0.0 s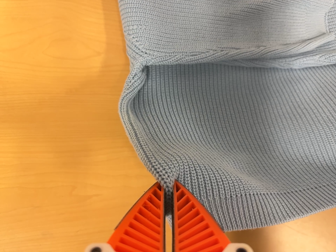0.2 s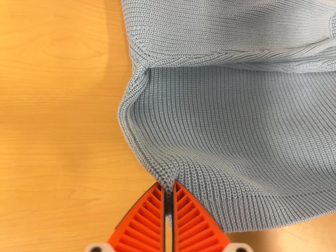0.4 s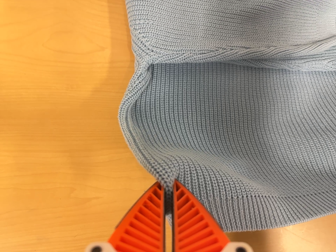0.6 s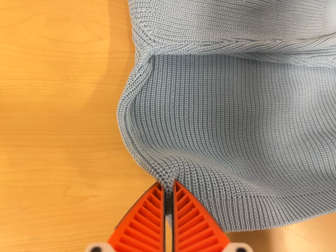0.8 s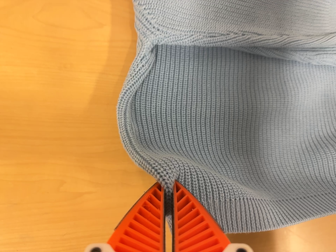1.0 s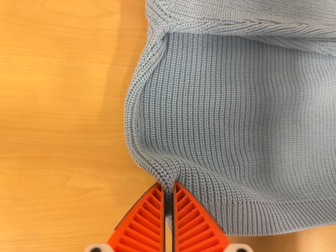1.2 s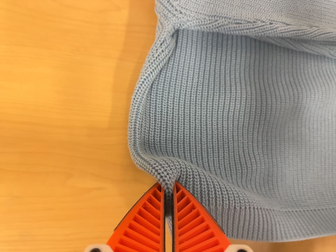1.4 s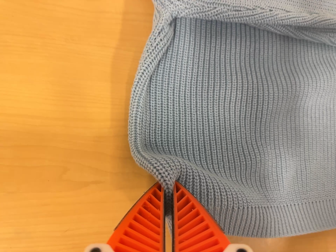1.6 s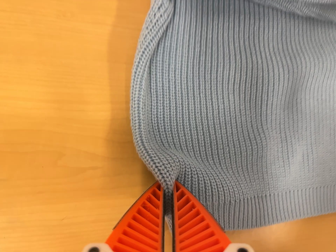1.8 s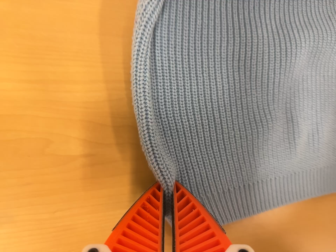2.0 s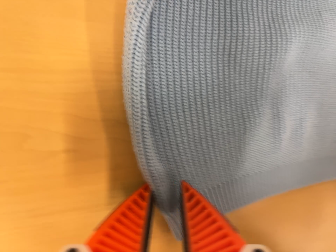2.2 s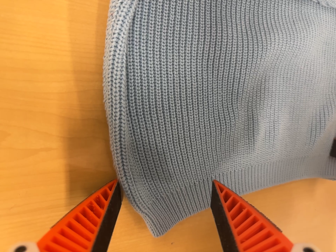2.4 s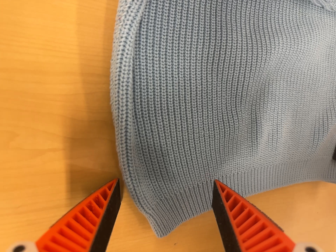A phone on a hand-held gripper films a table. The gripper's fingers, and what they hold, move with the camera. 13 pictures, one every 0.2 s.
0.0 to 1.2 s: The camera travels forward and to its left, about 8 cm, so what stands in front looms larger.
1.2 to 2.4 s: The scene slides to the left, as the camera pans about 10 degrees to its right. It travels forward, about 5 cm, so what stands in front looms larger. Its aim tips toward the bottom of its view by about 10 degrees, and the scene shifts upward.
The film runs backward here.
